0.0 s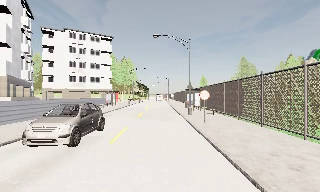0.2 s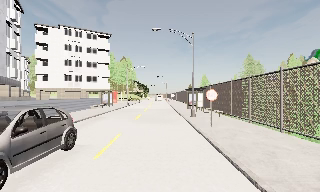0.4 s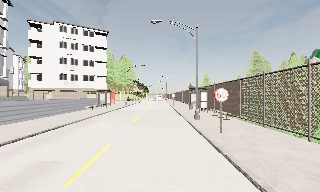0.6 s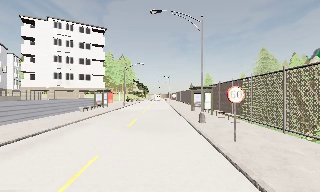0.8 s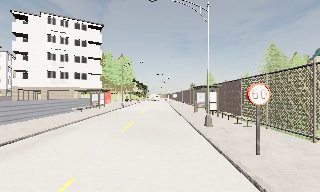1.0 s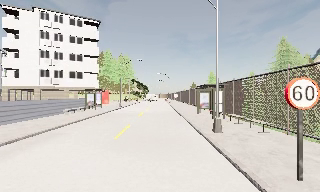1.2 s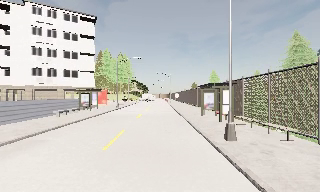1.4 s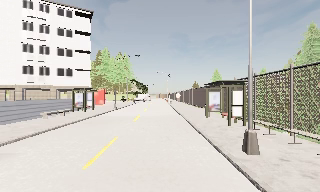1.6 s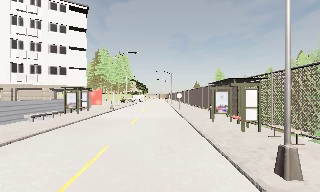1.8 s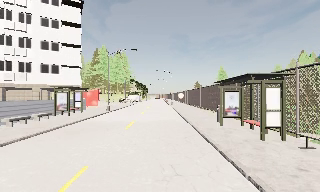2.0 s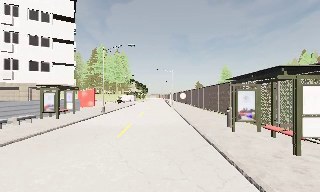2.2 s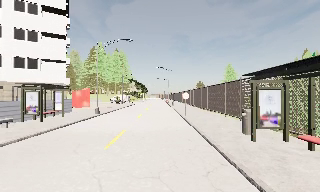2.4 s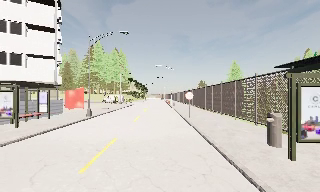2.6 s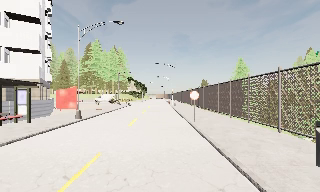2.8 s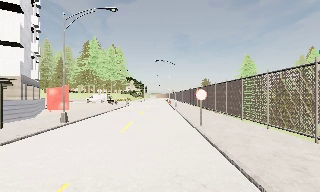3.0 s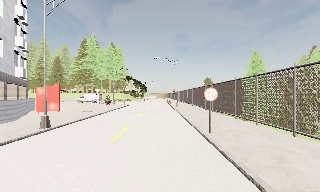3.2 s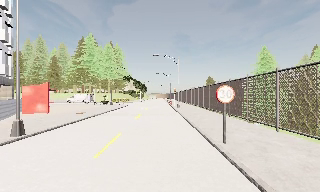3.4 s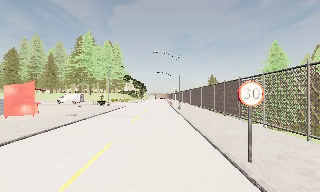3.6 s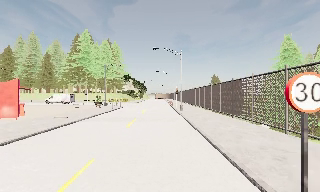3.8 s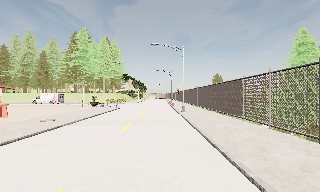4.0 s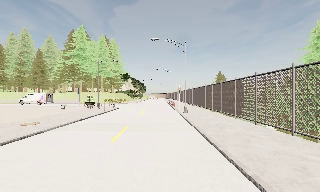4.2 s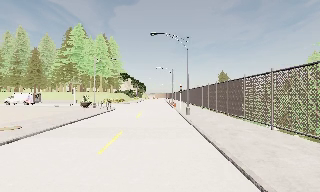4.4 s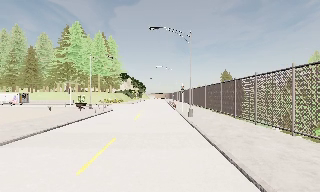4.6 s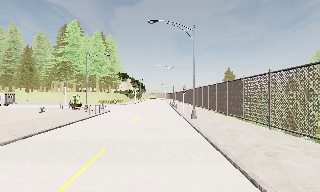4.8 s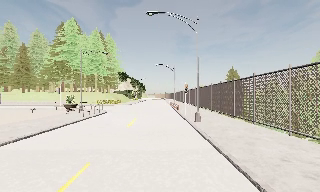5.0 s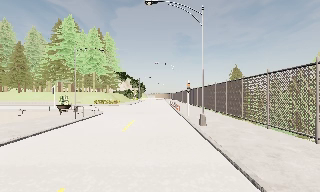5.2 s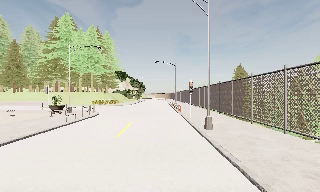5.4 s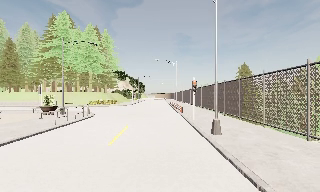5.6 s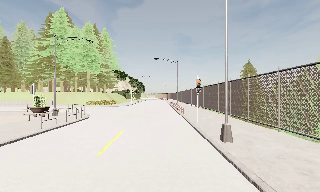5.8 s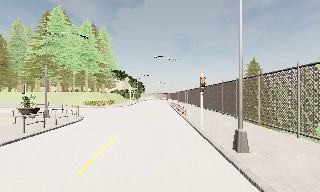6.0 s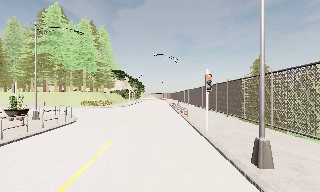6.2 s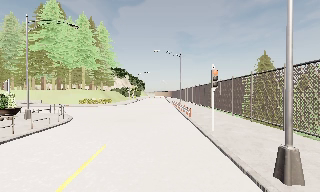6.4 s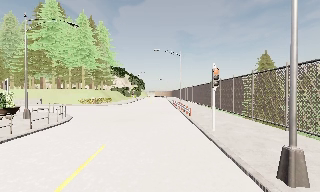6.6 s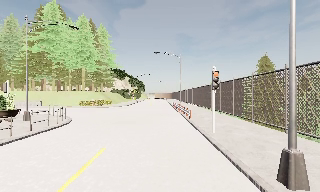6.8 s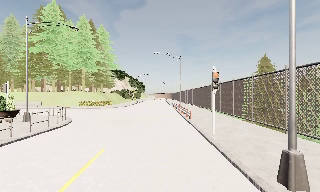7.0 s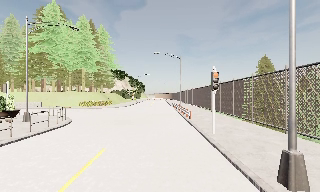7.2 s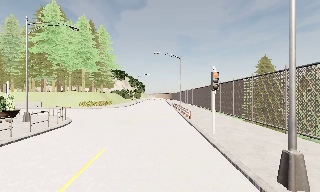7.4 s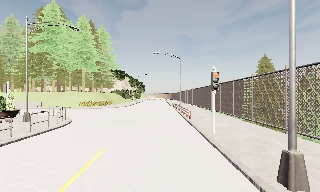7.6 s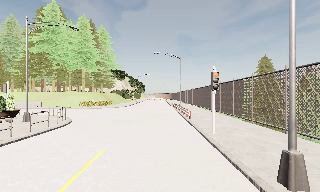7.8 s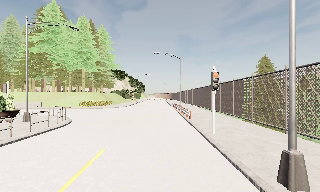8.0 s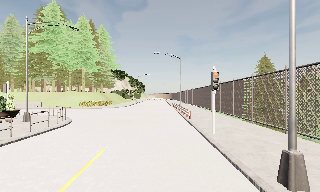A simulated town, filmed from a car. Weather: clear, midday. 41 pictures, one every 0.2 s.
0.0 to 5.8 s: The camera travels forward, about 45 m, so what stands in front looms larger.
5.8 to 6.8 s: The camera travels forward, about 2 m, so what stands in front looms larger. It loses speed.
6.8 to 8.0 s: The camera keeps its place and its aim.
The film runs forward here.
